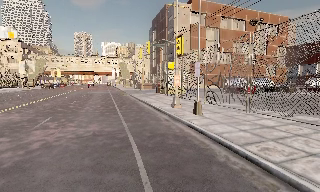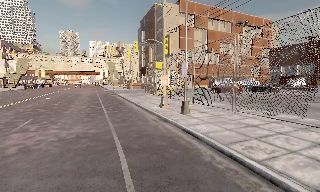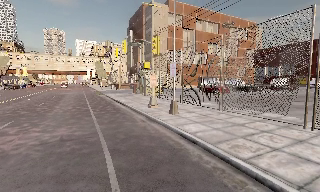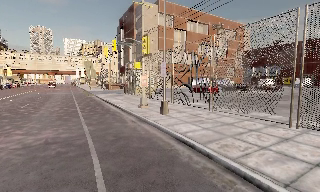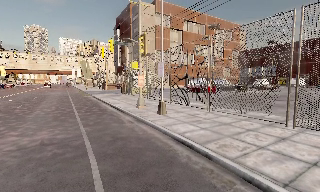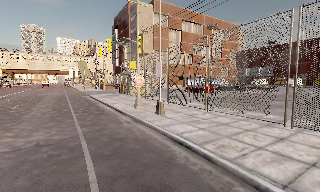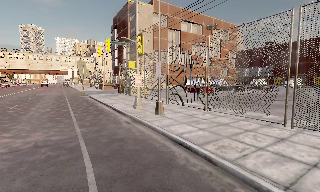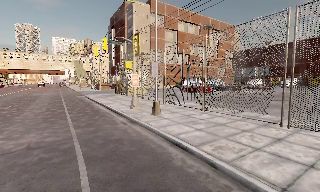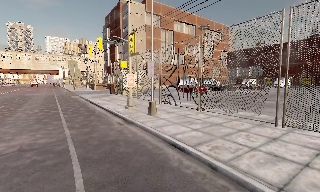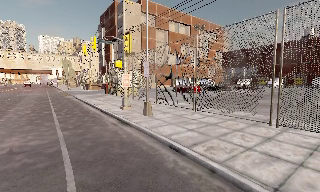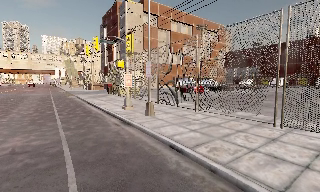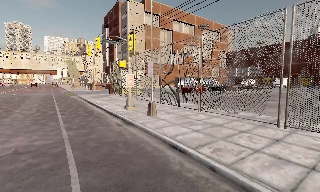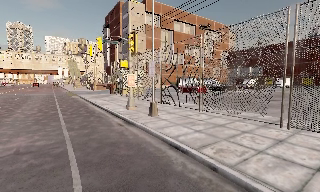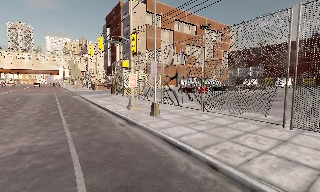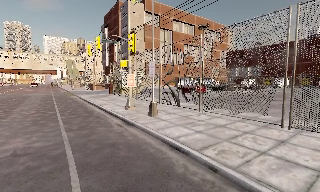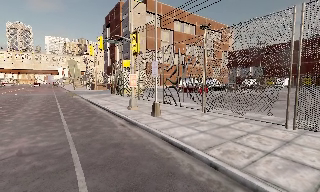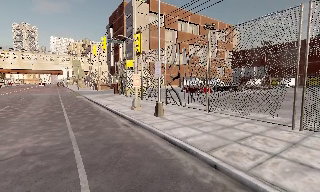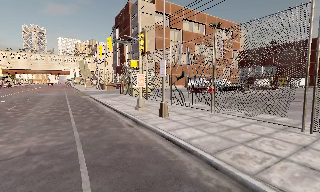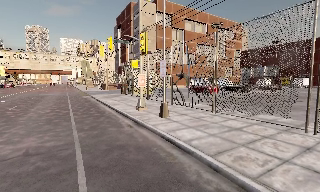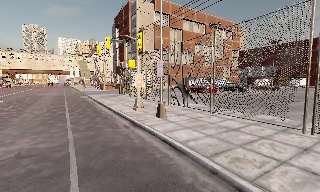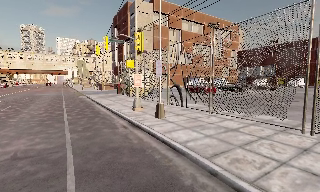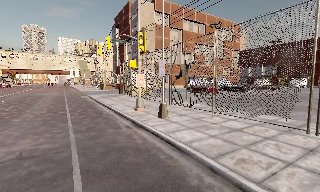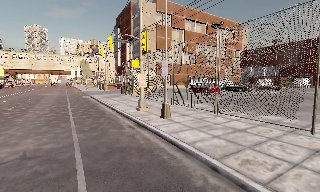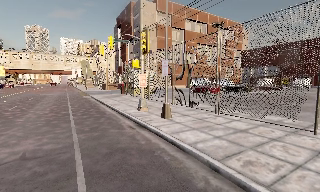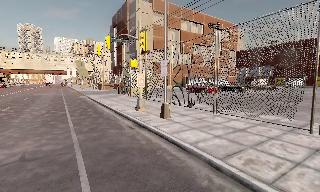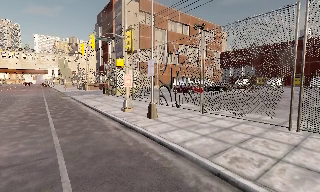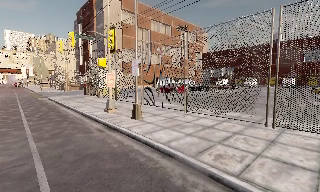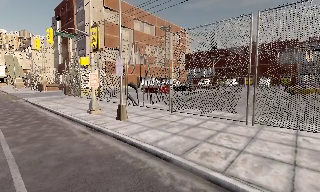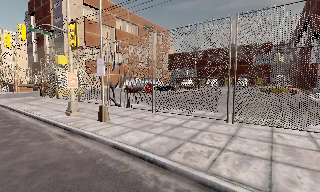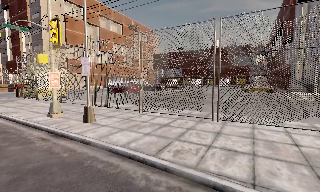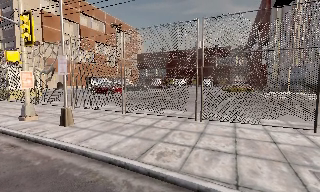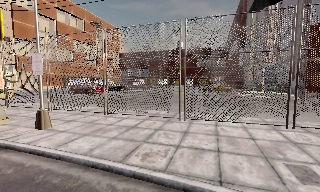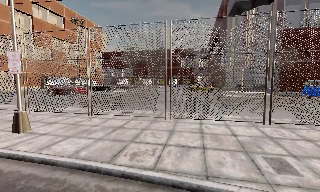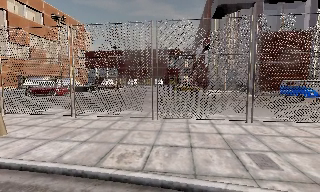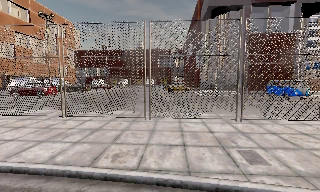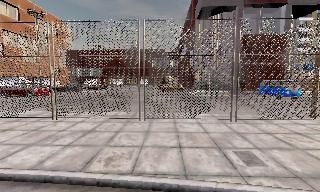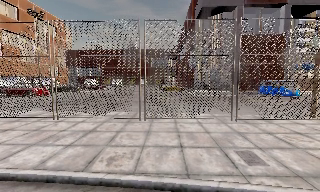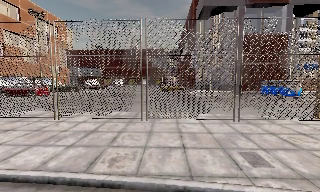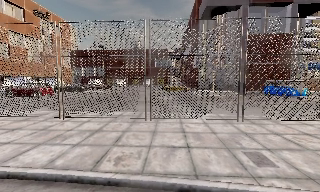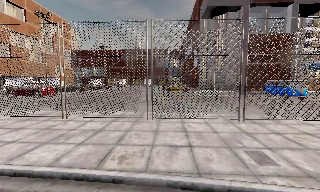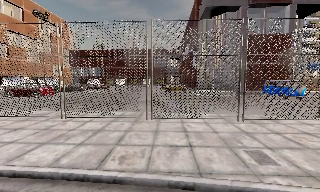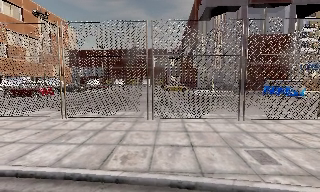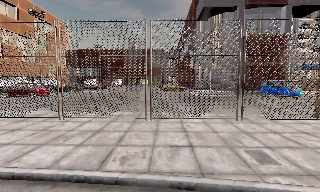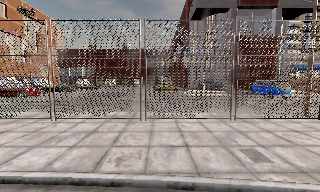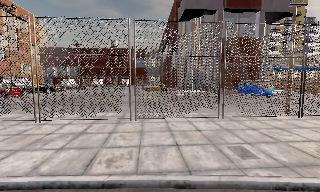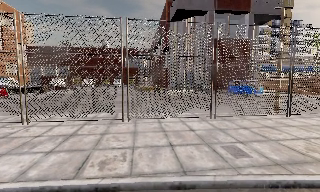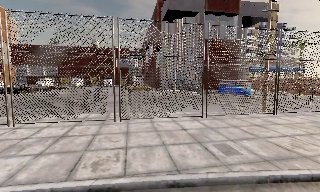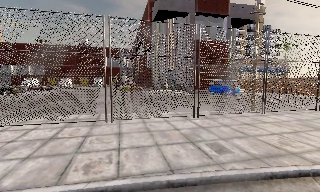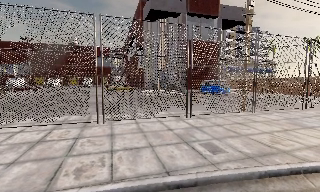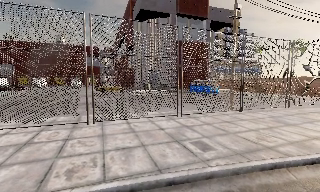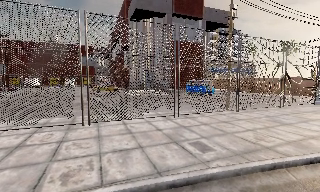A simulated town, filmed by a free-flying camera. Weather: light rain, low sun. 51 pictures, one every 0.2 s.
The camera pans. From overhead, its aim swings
clockwise.
The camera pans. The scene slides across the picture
to the left.
0.0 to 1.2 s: The camera swings to its right by about 15 degrees, and the scene slides to the left.
1.2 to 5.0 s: The camera travels forward, about 1 m, so what stands in front looms larger.
5.0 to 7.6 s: The camera swings to its right by about 50 degrees, and the scene slides to the left. It travels to its left, about 0.5 m.
7.6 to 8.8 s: The camera shifts only a little, or ends up much as it began.
8.8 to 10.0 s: The scene slides to the left, as the camera pans about 20 degrees to its right.
The film runs forward here.
